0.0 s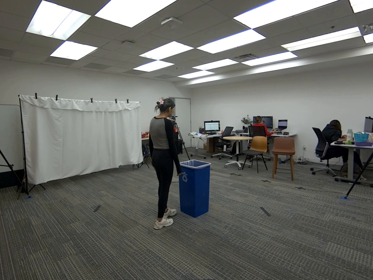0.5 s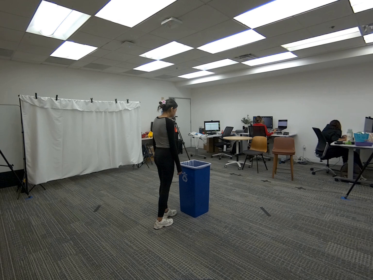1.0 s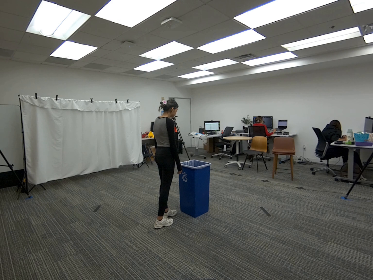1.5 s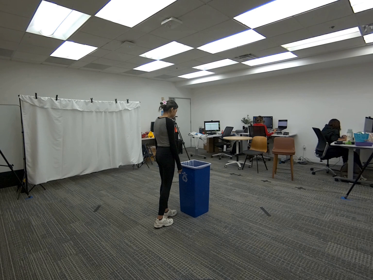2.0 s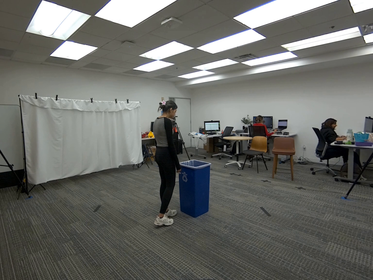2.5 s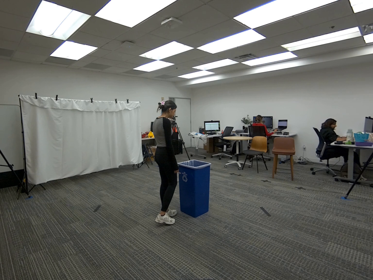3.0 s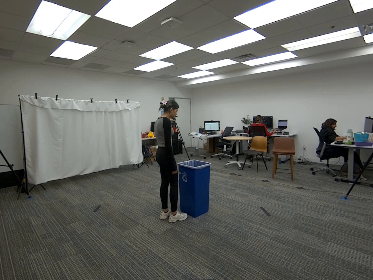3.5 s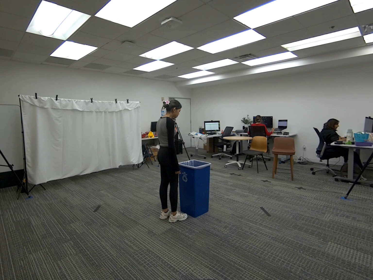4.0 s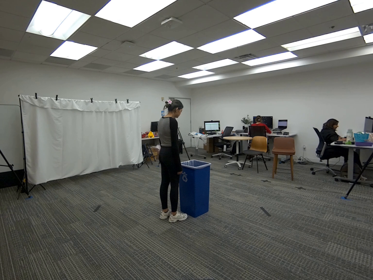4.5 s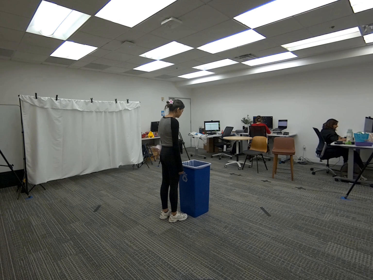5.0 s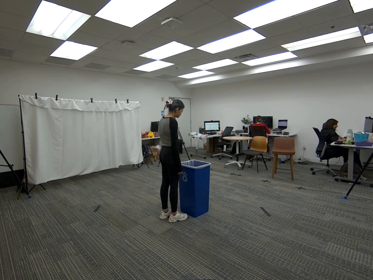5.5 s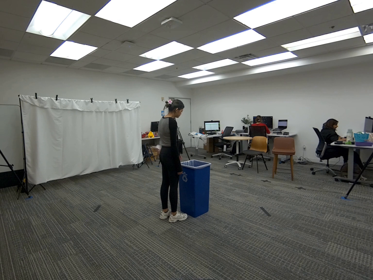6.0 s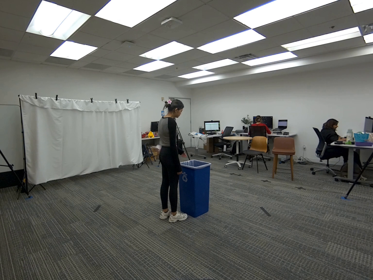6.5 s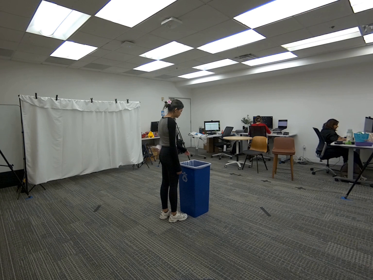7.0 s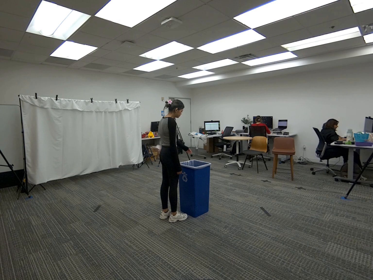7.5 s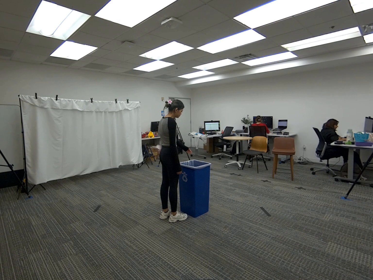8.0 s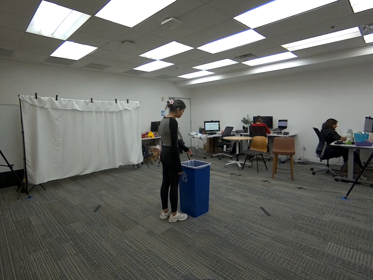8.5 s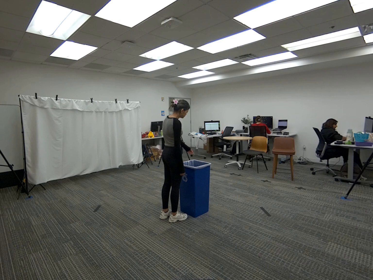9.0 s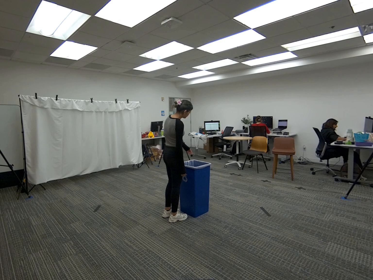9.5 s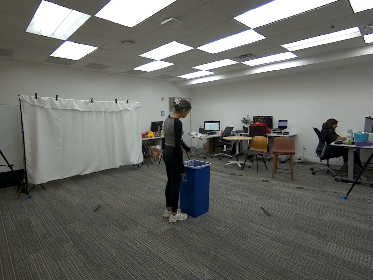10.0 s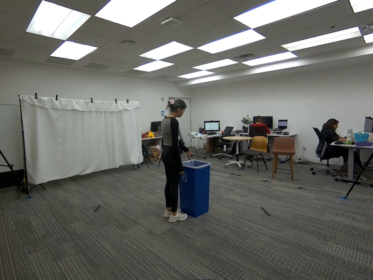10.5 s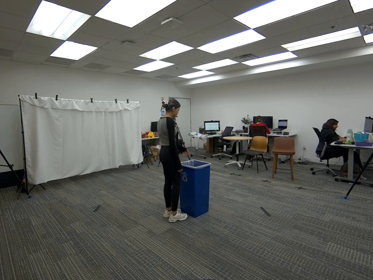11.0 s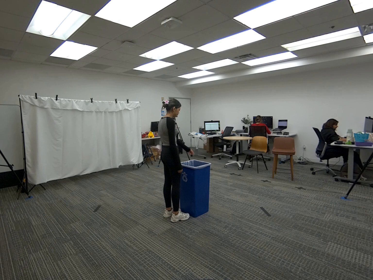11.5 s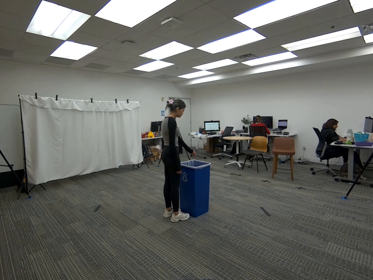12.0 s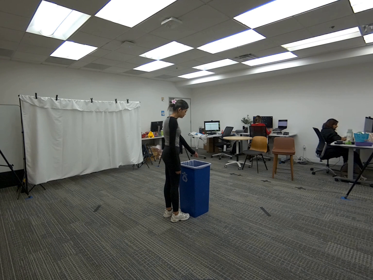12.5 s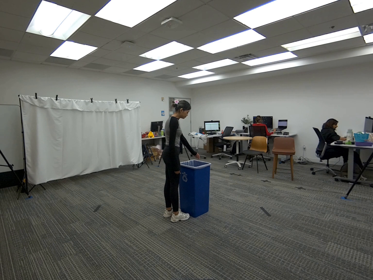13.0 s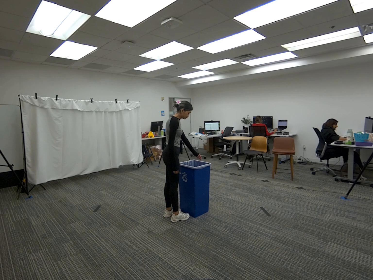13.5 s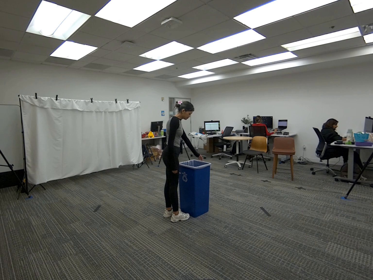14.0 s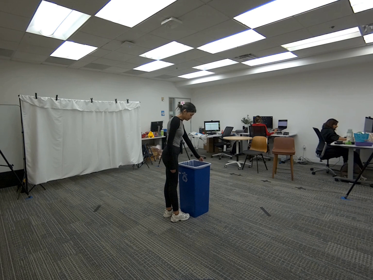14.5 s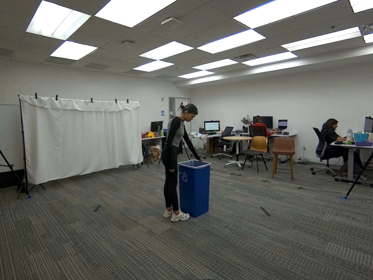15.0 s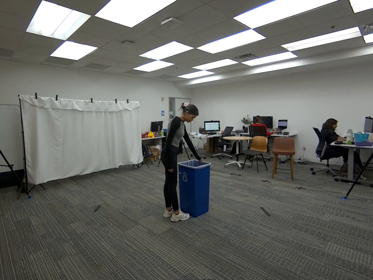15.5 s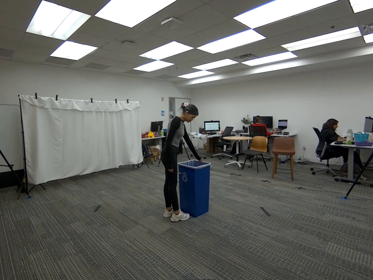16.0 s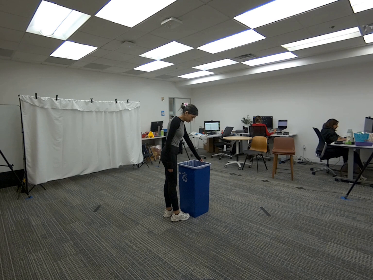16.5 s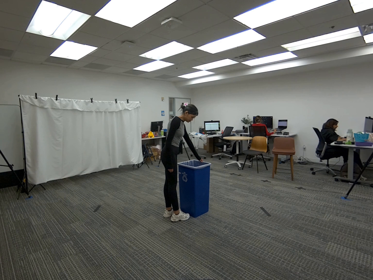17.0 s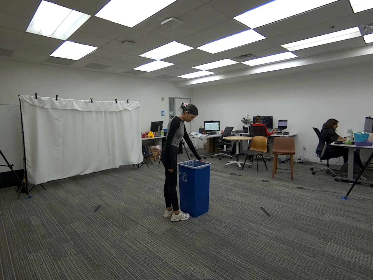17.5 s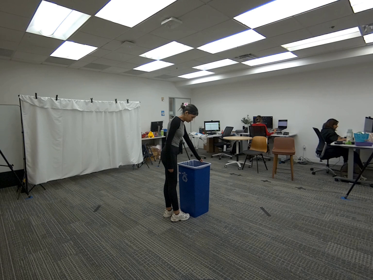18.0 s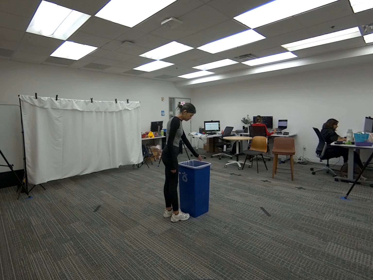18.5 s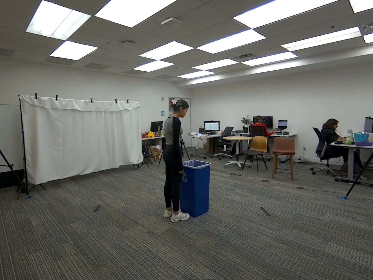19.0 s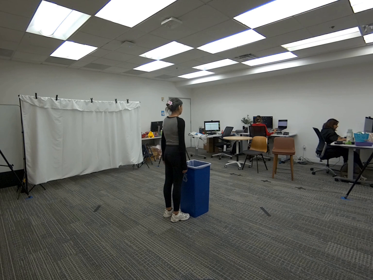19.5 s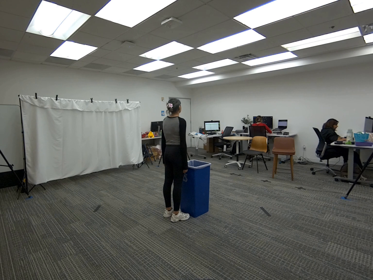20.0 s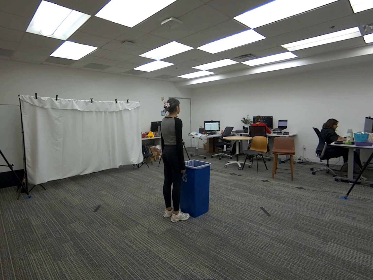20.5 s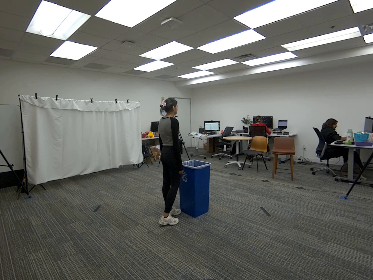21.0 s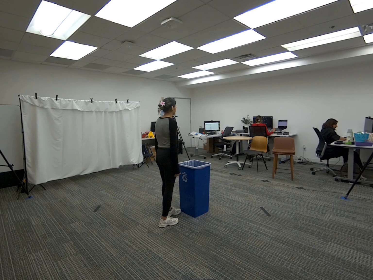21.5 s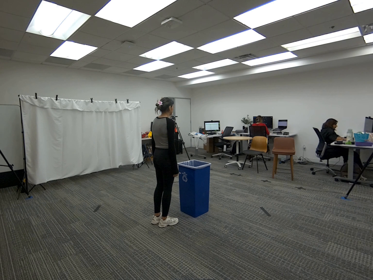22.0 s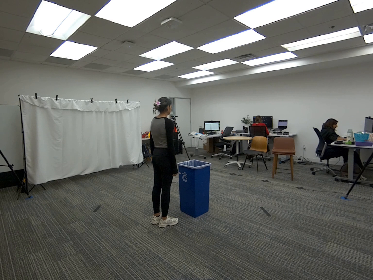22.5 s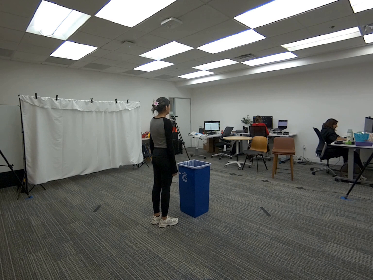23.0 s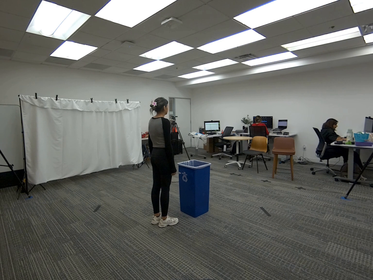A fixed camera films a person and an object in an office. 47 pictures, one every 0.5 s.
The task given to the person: Walk over to the blue trash can. Use your left hand to touch the trash can.
